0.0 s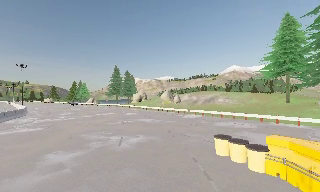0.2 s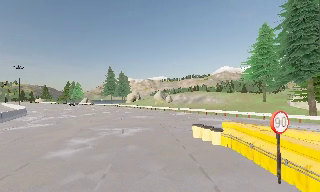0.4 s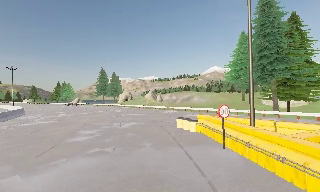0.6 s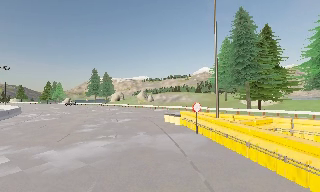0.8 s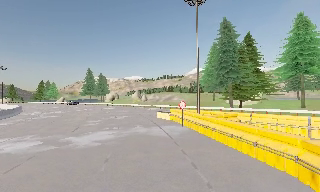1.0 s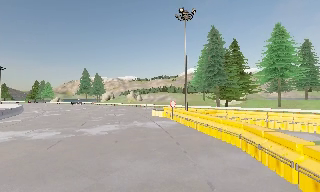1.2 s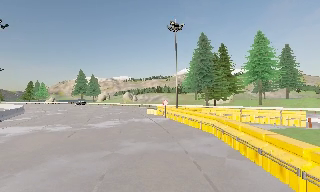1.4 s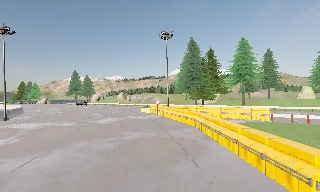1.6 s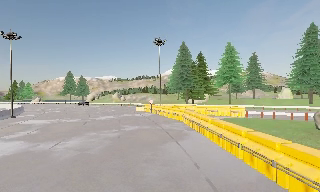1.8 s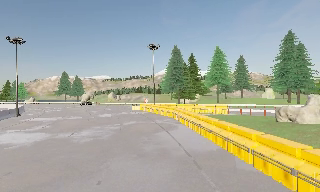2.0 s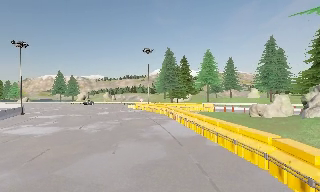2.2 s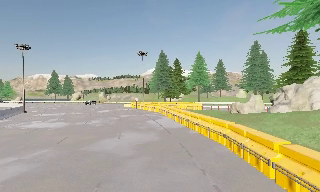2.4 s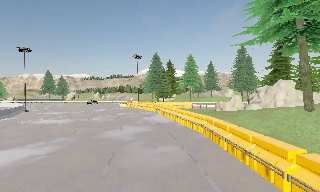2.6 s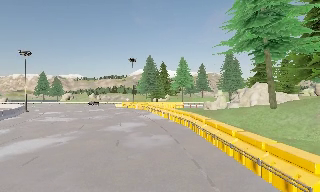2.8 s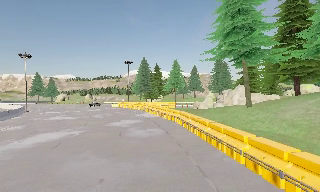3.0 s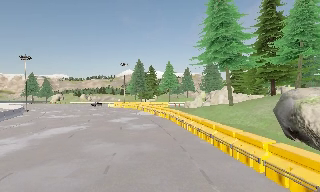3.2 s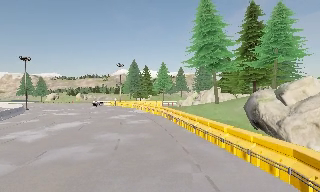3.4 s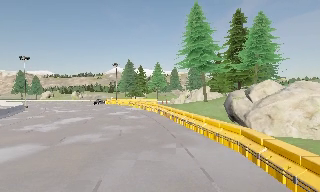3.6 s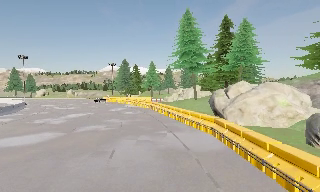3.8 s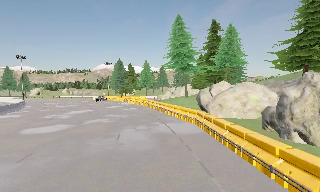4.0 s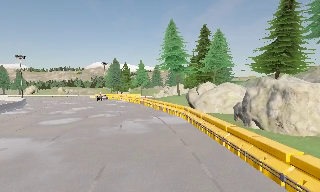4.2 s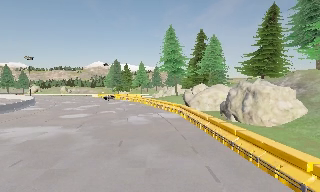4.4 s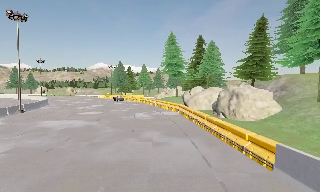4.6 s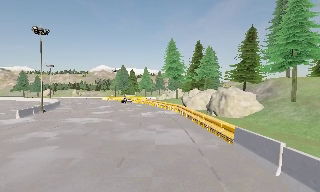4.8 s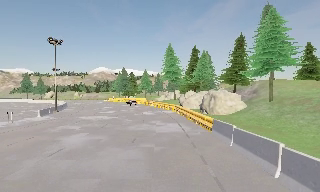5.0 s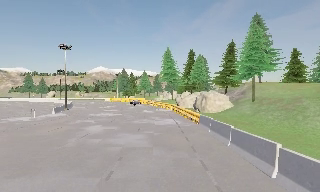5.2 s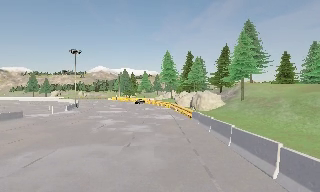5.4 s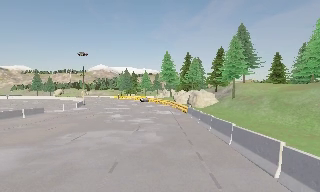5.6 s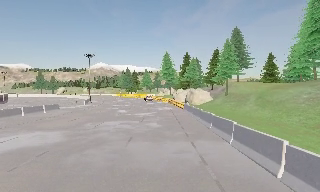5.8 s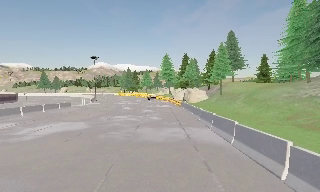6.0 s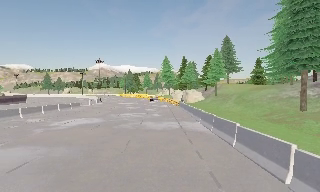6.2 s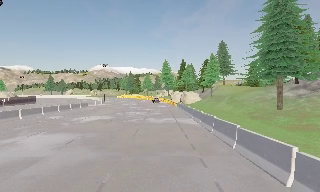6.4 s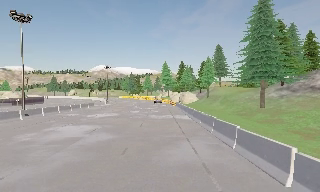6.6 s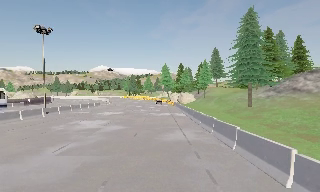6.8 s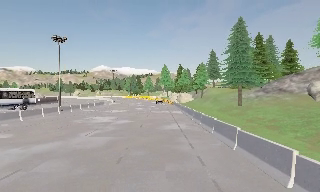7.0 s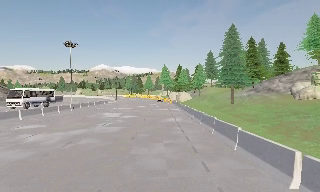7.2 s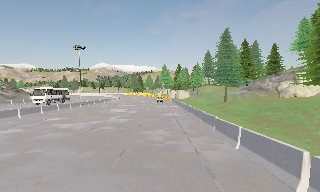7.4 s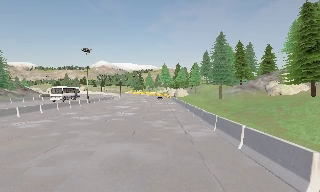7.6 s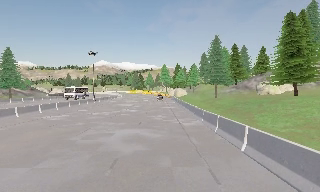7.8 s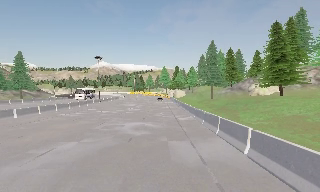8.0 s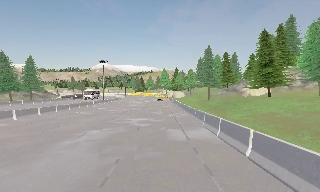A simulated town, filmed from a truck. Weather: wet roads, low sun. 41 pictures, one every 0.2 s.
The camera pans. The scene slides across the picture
to the left.
The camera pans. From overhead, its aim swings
clockwise.
0.0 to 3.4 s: The camera pans to its right, which is clockwise from overhead, by about 40 degrees. It travels backward, about 45 m.
3.4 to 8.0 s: The camera travels backward, about 75 m, so what stands in front gets smaller.
The film runs backward here.
